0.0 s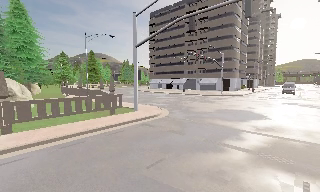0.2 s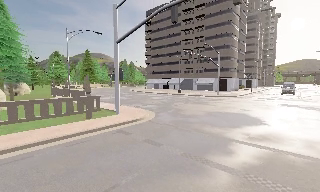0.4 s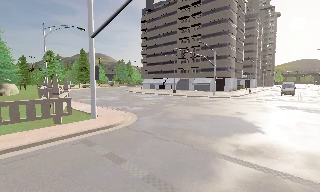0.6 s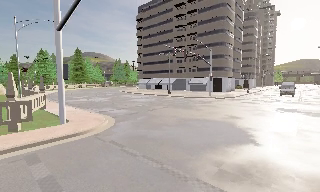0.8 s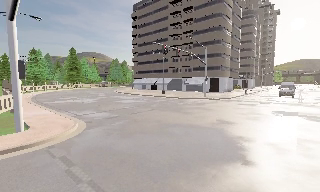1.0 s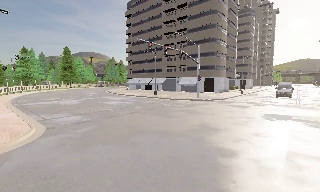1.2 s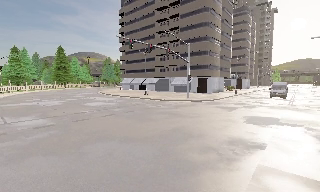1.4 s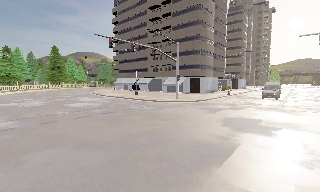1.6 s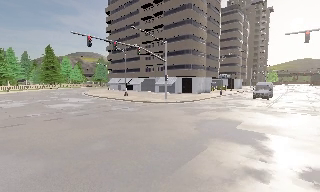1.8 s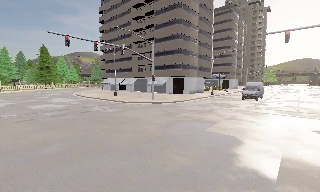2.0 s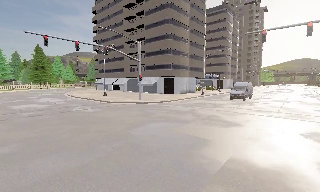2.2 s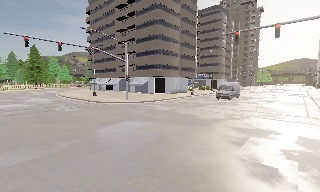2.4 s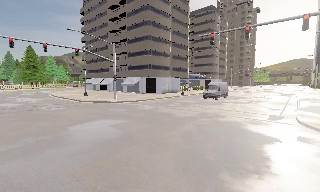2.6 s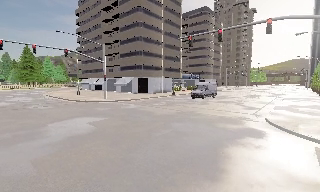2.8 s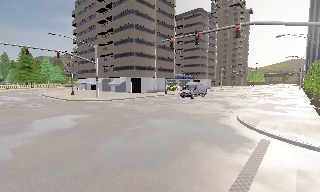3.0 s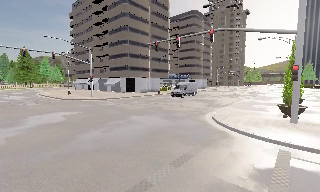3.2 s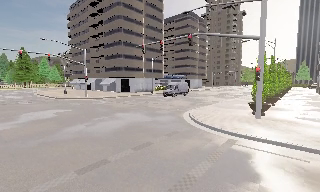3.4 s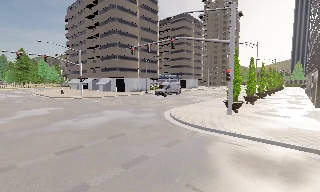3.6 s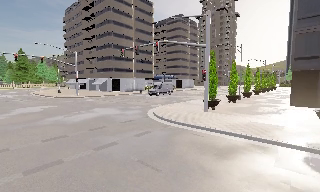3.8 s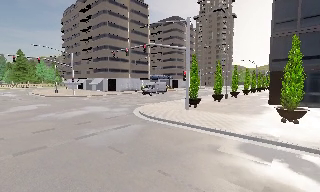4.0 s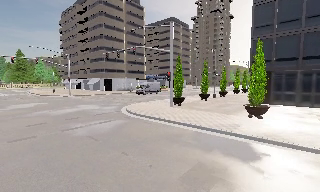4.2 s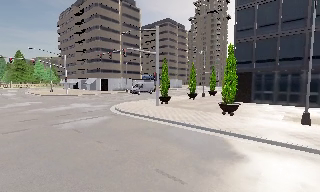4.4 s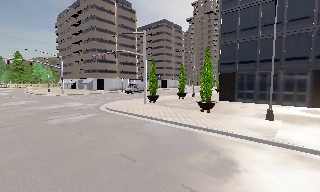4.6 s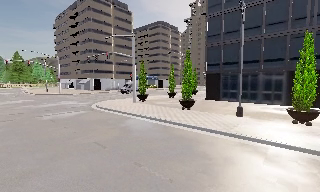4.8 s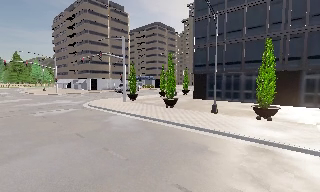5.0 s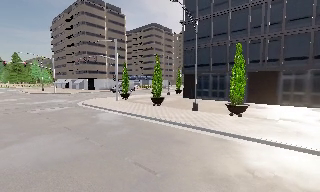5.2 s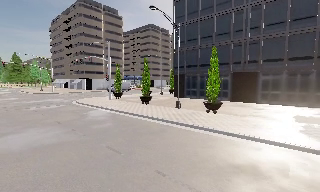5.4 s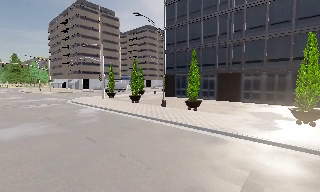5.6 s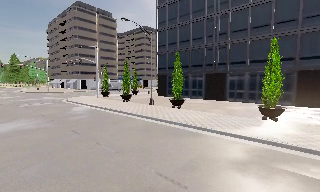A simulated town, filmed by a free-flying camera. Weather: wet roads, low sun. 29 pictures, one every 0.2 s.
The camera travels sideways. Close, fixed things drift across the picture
to the left.
0.0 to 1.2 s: The camera travels to its right and forward, about 11 m, so close, fixed things drift to the left.
1.2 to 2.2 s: The camera travels to its right, about 9 m, so close, fixed things drift to the left.
2.2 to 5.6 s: The camera travels to its right and backward, about 30 m, so close, fixed things drift to the left.
The film runs backward here.
